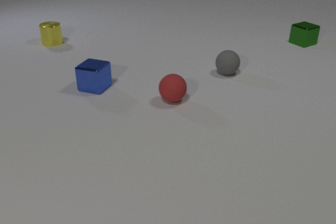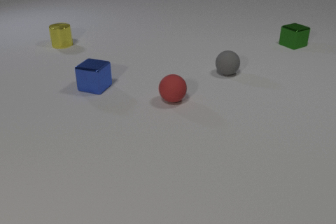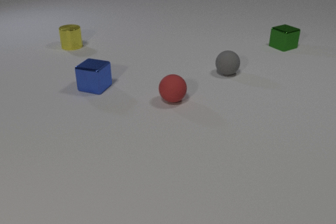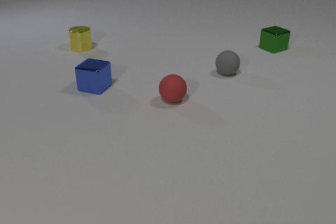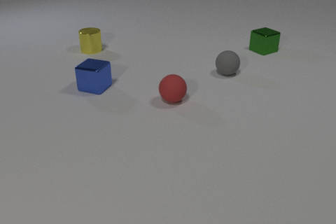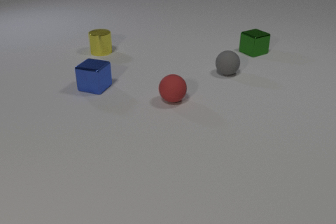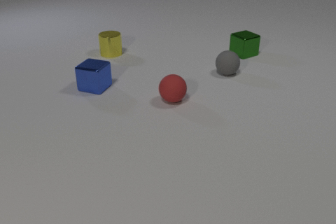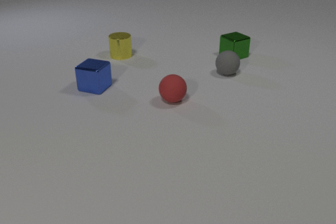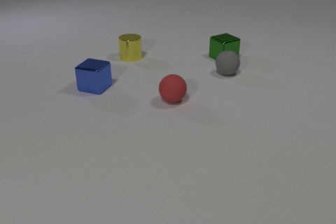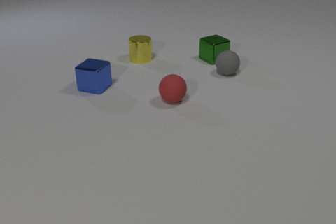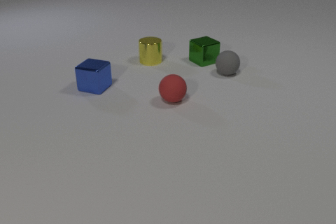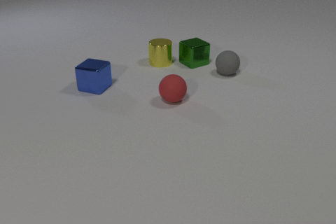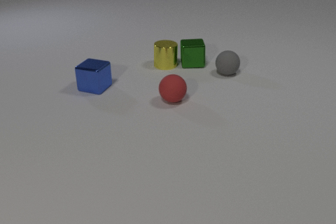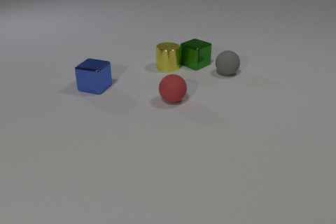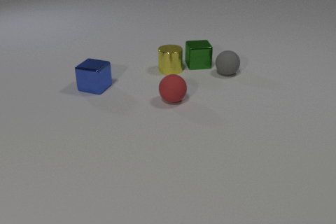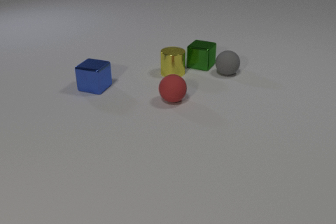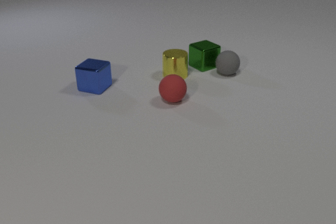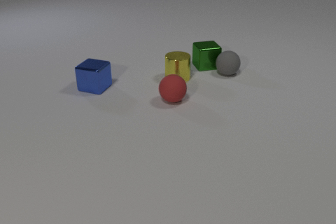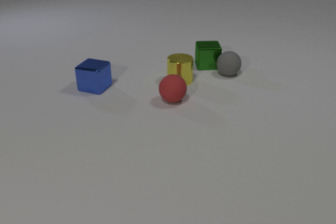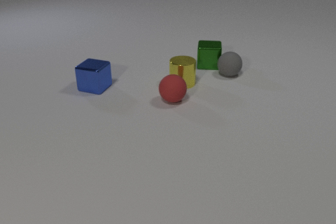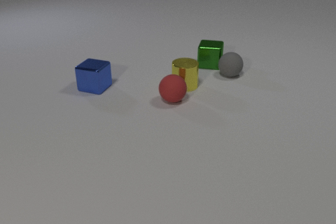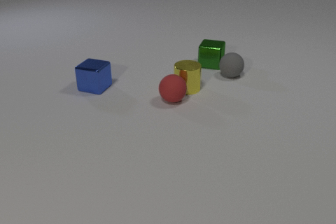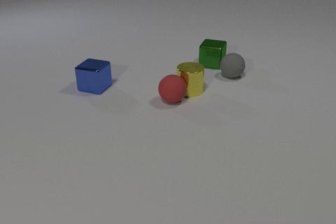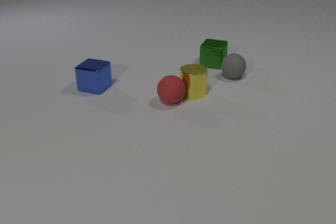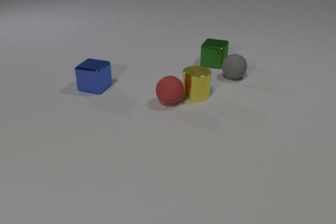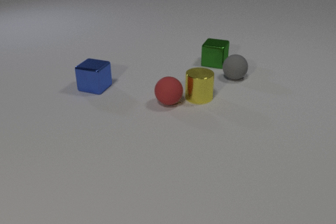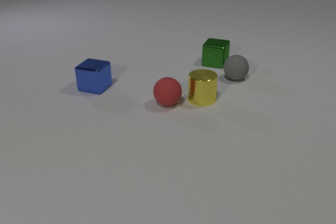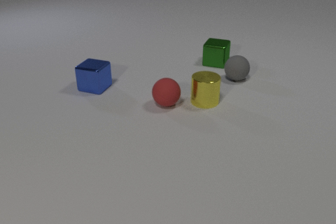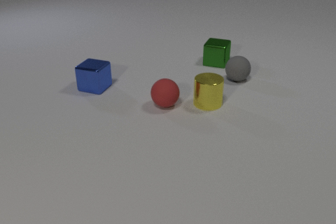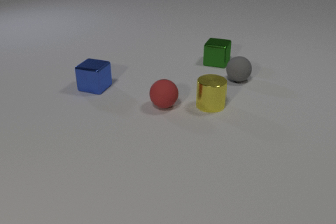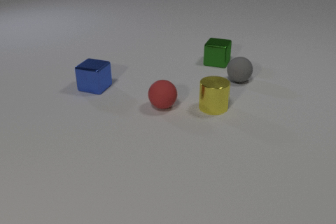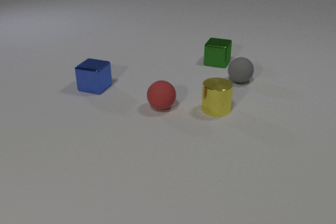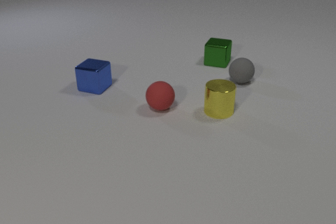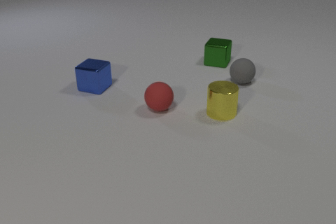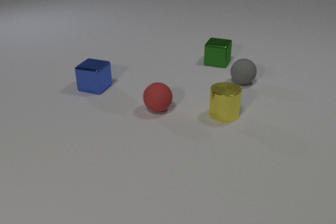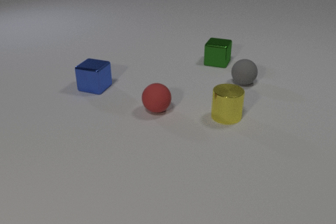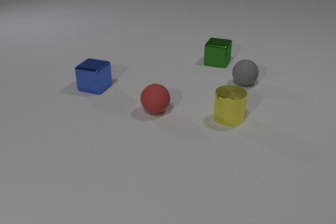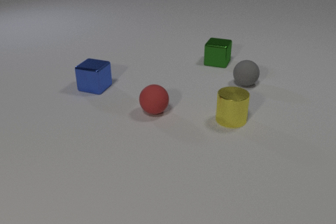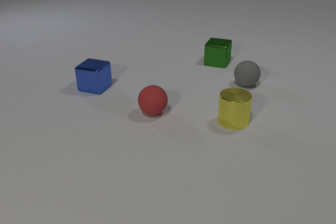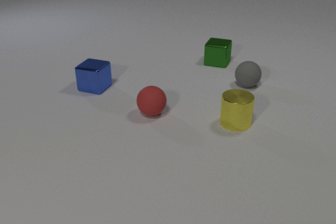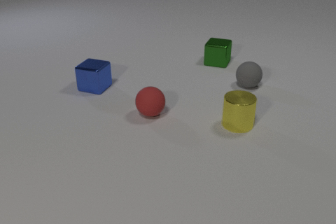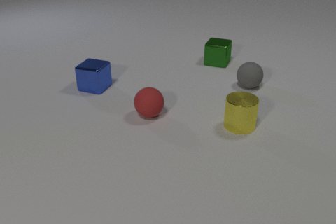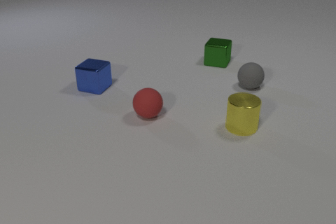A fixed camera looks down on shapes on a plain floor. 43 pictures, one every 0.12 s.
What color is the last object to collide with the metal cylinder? red.
What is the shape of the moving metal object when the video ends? cylinder.
Are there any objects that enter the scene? no.
0.00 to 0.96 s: The green metal cube slides to the left and toward the camera. The yellow metal cylinder slides to the right and toward the camera.
0.96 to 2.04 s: The green metal cube slides toward the camera and to the left. The yellow metal cylinder slides toward the camera and to the right. The green metal cube and the yellow metal cylinder collide. The green metal cube and the gray rubber sphere collide.
2.04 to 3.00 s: The green metal cube slides to the right and away from the camera. The yellow metal cylinder slides toward the camera and to the right. The gray rubber sphere rolls toward the camera and to the right. The yellow metal cylinder and the red rubber sphere collide.
3.00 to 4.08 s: The yellow metal cylinder slides toward the camera and to the right. The gray rubber sphere rolls toward the camera and to the right. The red rubber sphere rolls toward the camera and to the left.
4.08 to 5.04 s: The yellow metal cylinder slides toward the camera and to the right. The gray rubber sphere rolls toward the camera and to the right. The red rubber sphere rolls toward the camera and to the left.
